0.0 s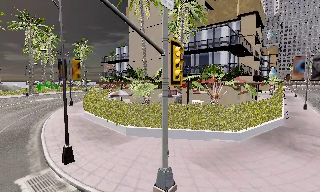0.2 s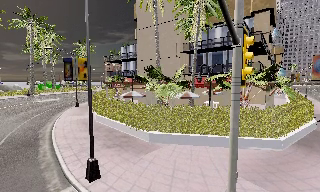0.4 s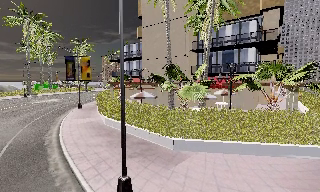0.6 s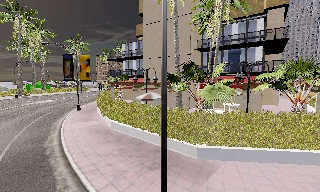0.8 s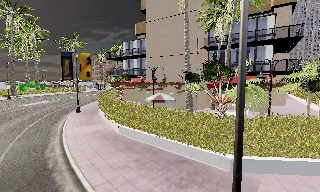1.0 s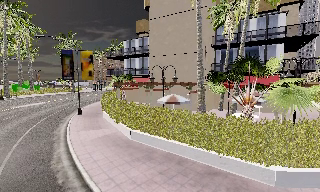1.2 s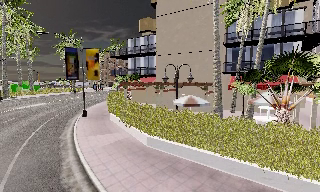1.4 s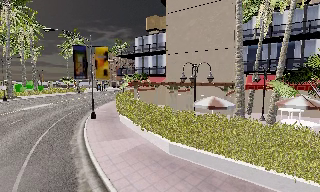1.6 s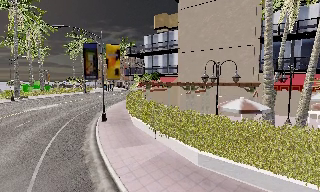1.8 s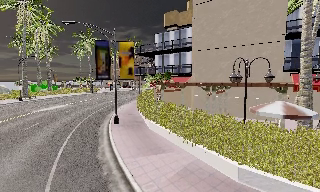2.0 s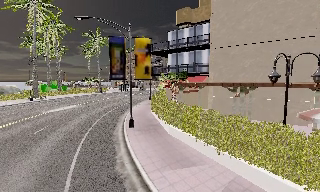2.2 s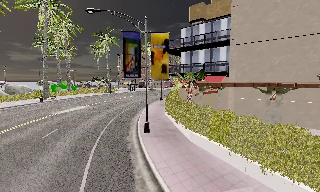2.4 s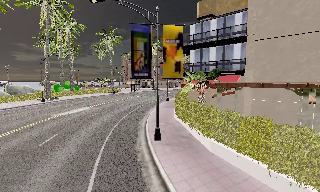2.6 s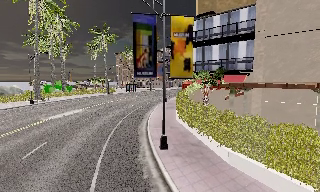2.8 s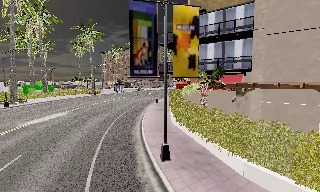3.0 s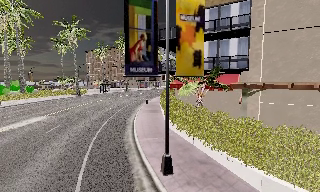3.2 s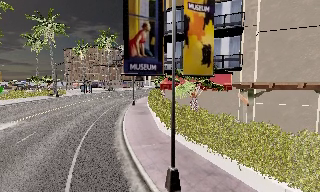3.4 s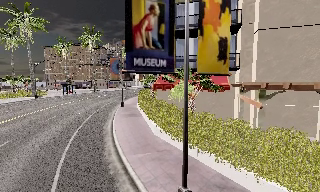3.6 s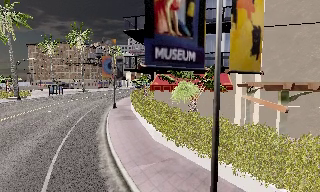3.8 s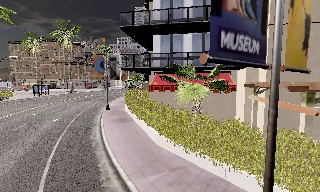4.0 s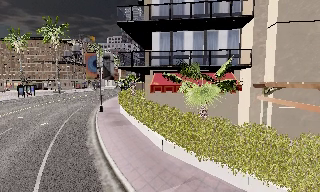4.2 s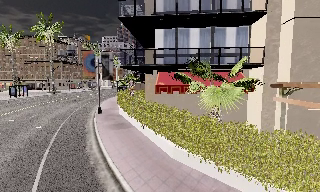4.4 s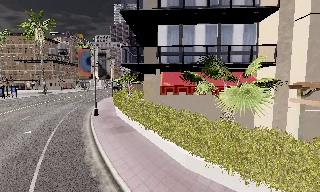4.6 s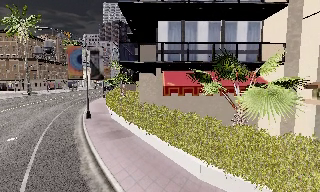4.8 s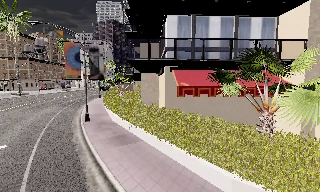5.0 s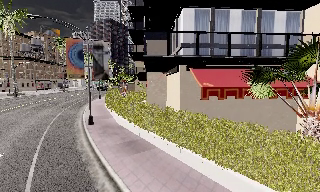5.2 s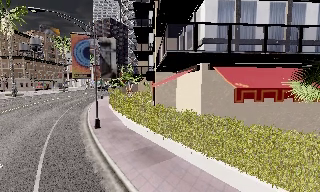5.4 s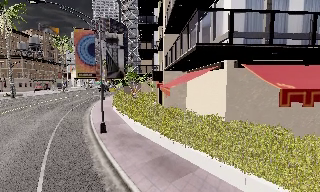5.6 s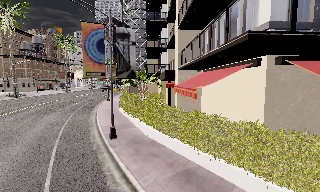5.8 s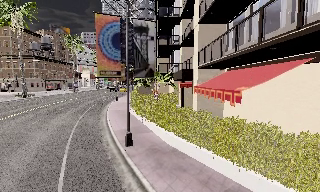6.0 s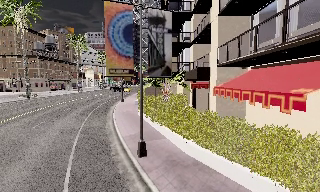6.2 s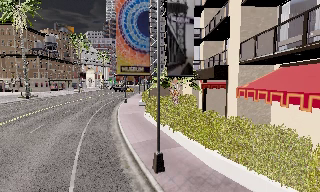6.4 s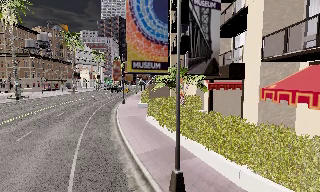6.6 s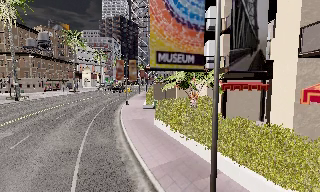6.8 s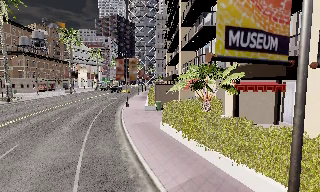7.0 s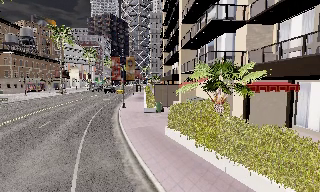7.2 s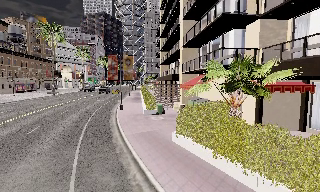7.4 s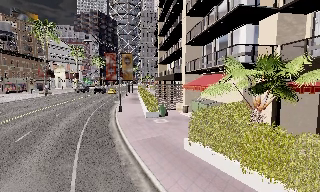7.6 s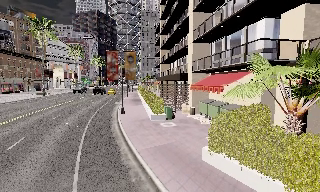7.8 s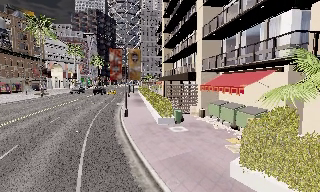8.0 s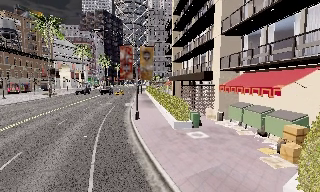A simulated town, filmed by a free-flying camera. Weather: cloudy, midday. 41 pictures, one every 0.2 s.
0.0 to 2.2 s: The camera travels to its left and forward, about 17 m, so close, fixed things drift to the right.
2.2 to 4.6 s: The camera pans to its right, which is clockwise from overhead, by about 40 degrees. It travels forward and to its left, about 14 m.
4.6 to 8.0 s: The camera travels forward and to its left, about 25 m, so what stands in front looms larger.
The film runs forward here.
